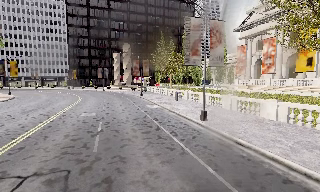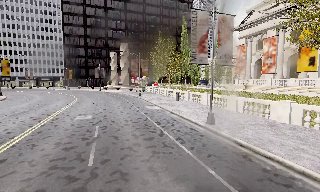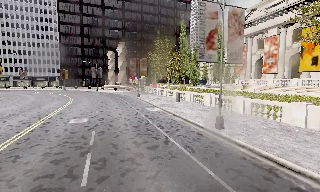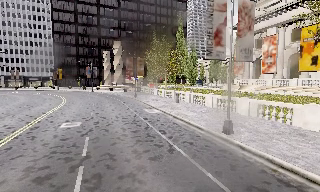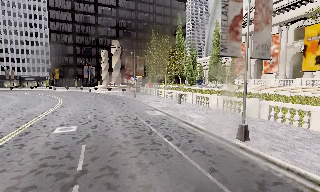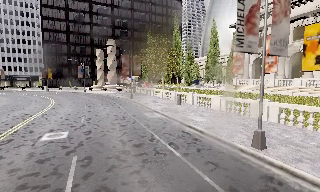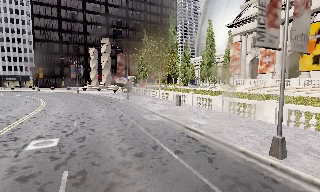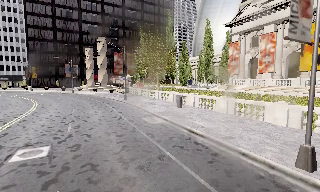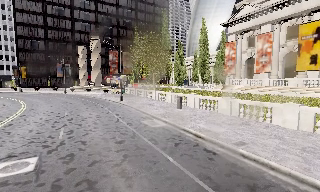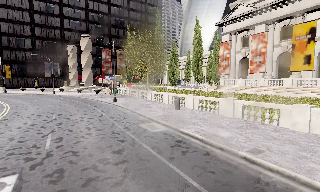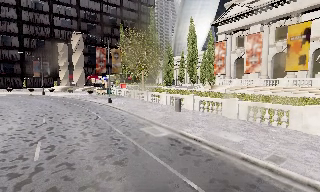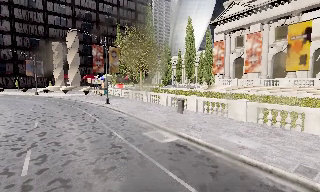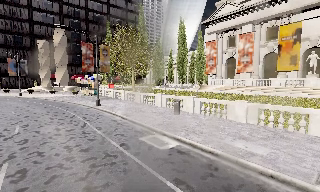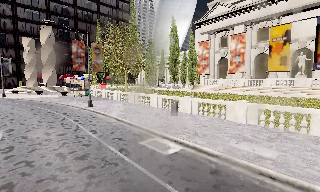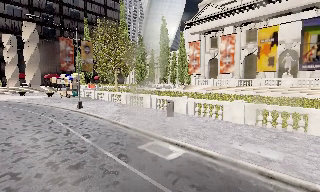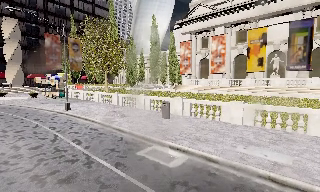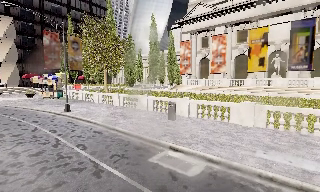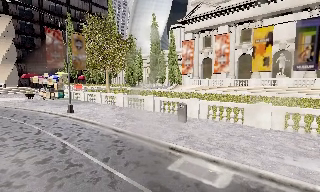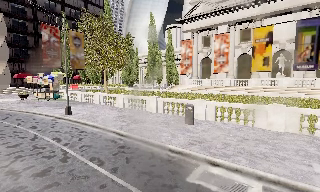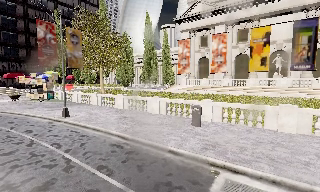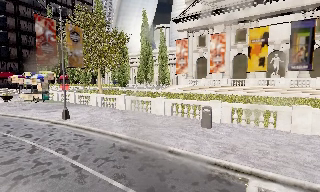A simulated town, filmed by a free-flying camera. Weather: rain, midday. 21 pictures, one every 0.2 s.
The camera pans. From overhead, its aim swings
clockwise.
0.0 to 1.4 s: The camera travels forward, about 7 m, so what stands in front looms larger.
1.4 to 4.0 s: The camera pans to its right, which is clockwise from overhead, by about 30 degrees. It travels forward and to its left, about 11 m.
The film runs forward here.
